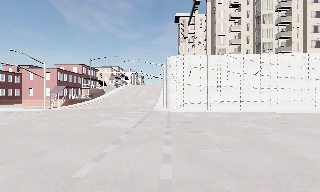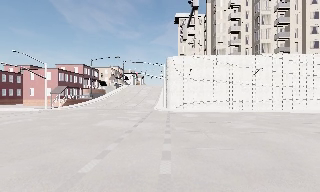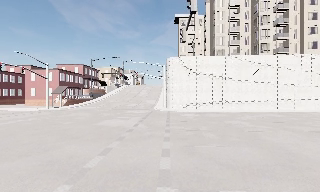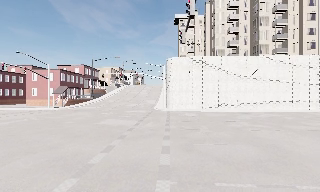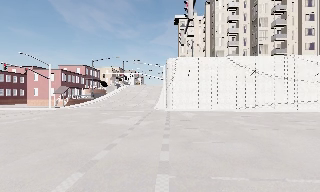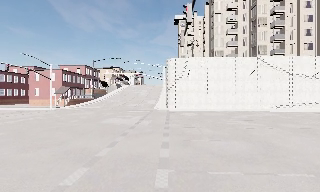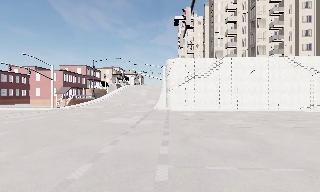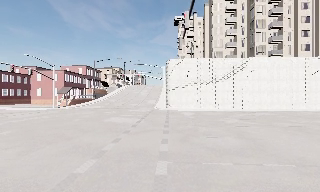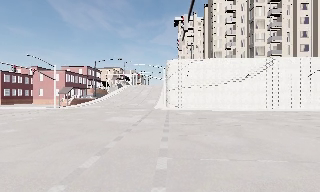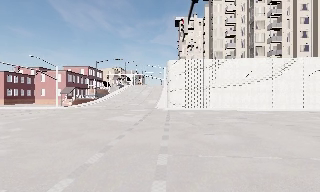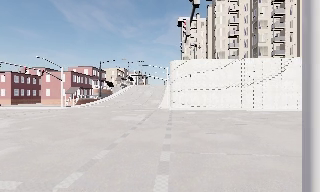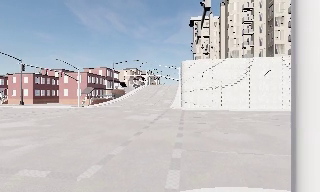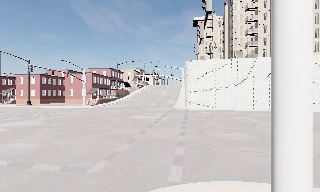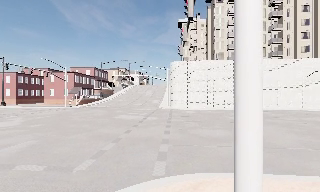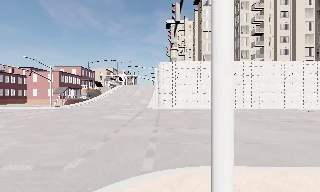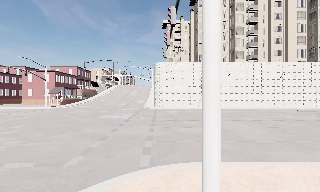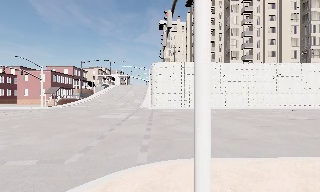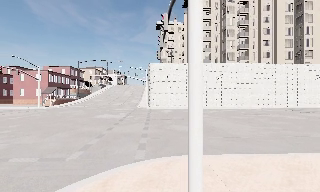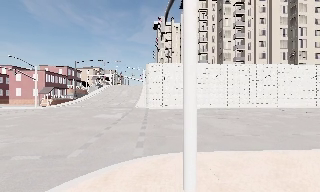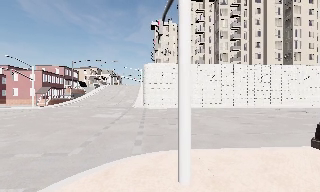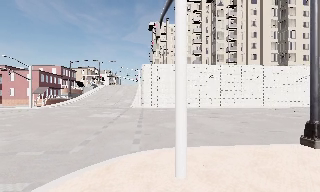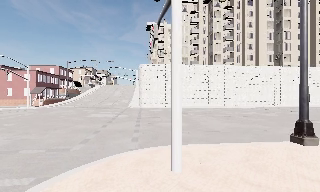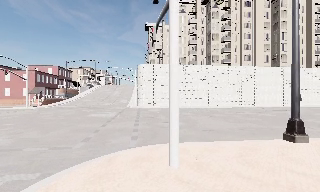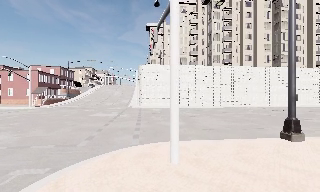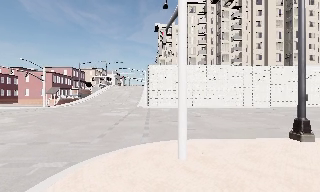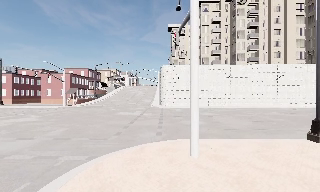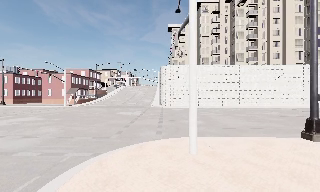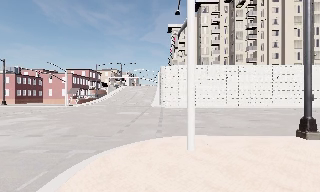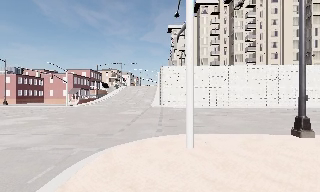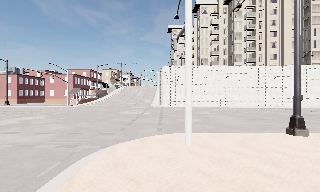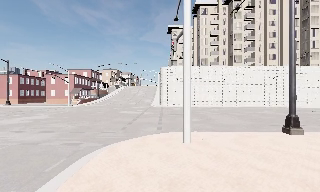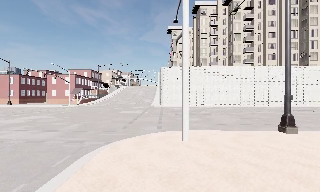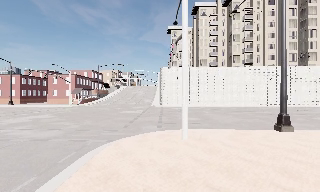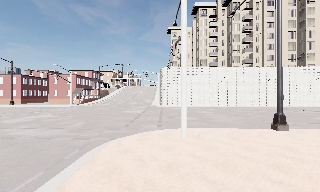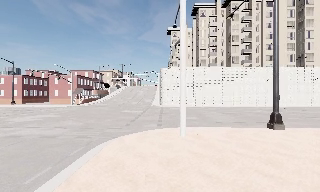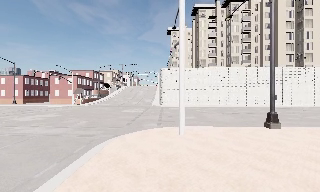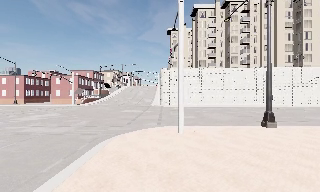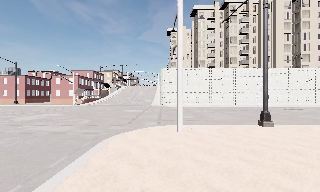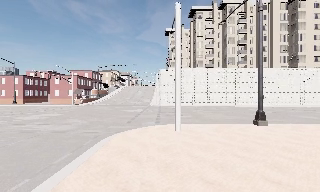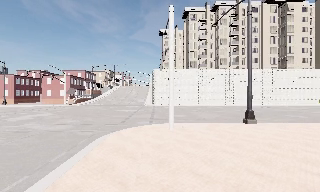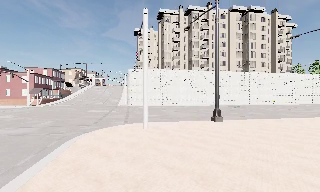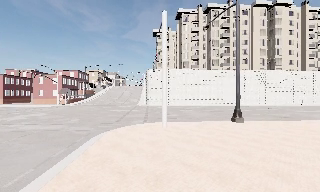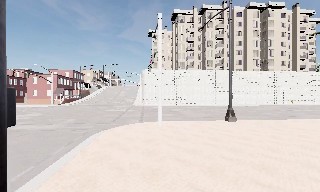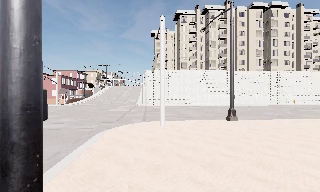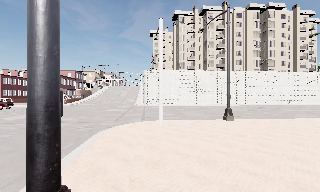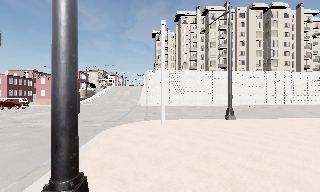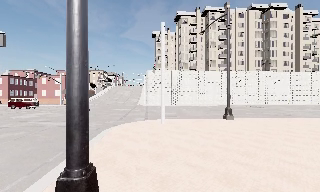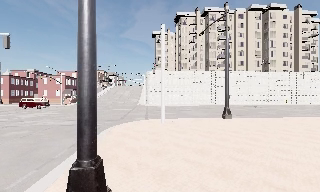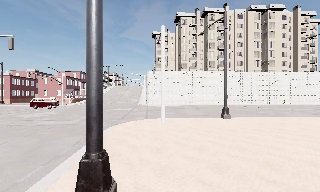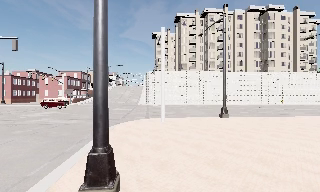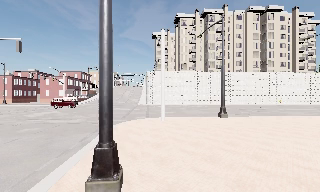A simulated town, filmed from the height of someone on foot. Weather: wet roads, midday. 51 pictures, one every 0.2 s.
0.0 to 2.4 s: The camera travels backward, about 4 m, so what stands in front gets smaller.
2.4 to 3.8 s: The camera pans to its right, which is clockwise from overhead, by about 15 degrees. It travels backward, about 2 m, so what stands in front gets smaller.
3.8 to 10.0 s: The camera travels backward, about 10 m, so what stands in front gets smaller.
The film runs backward here.
